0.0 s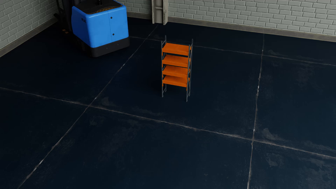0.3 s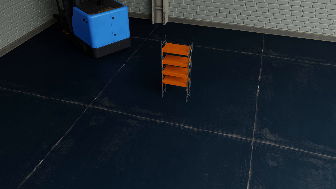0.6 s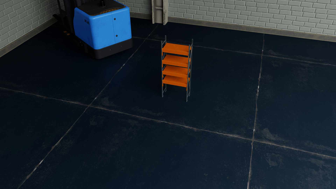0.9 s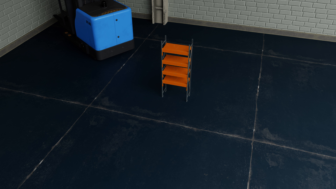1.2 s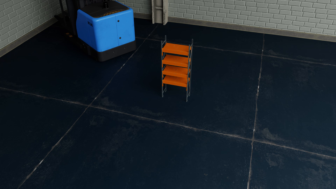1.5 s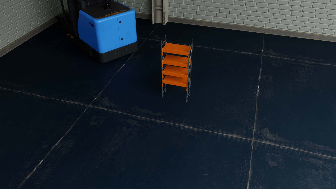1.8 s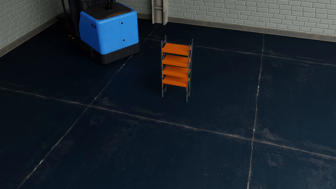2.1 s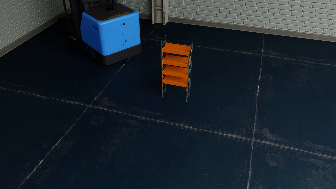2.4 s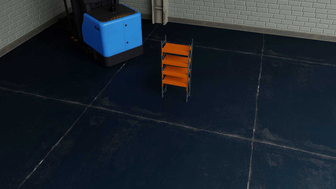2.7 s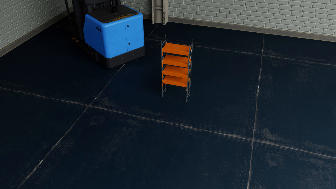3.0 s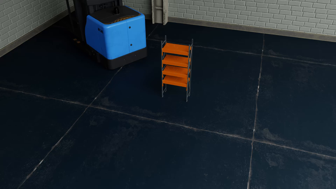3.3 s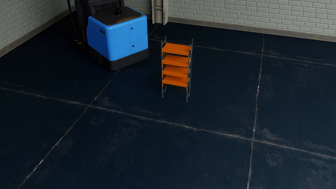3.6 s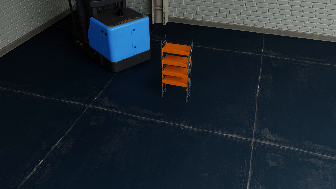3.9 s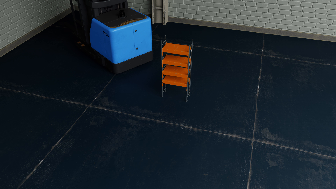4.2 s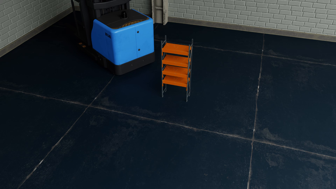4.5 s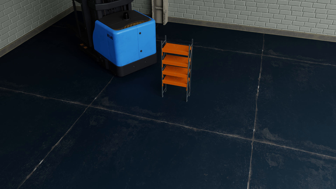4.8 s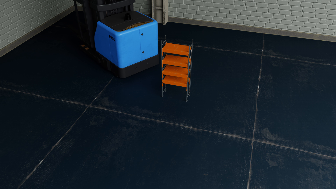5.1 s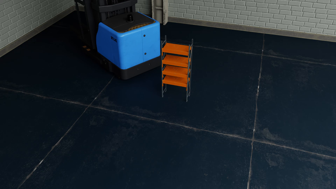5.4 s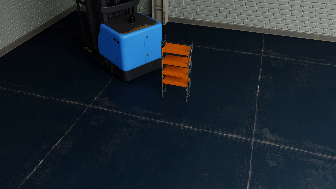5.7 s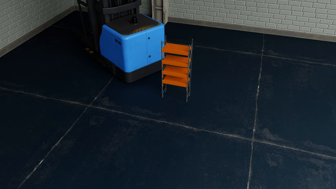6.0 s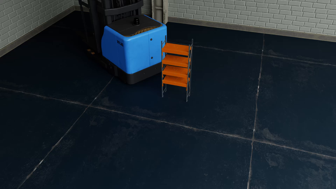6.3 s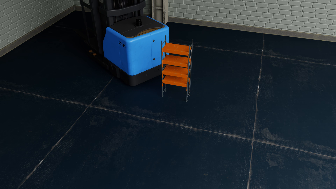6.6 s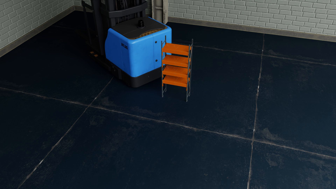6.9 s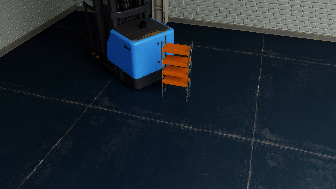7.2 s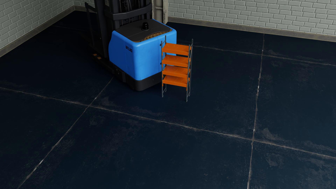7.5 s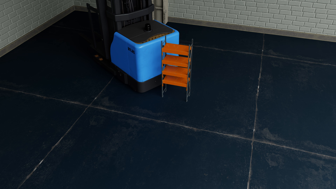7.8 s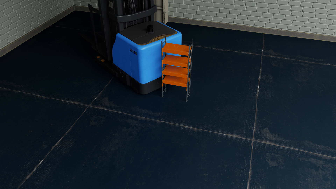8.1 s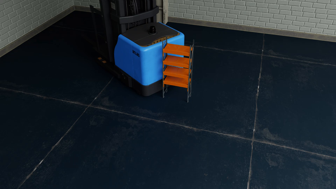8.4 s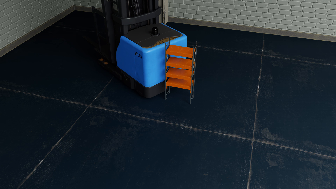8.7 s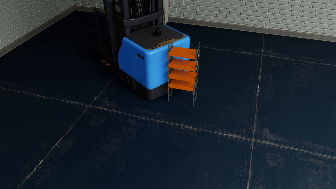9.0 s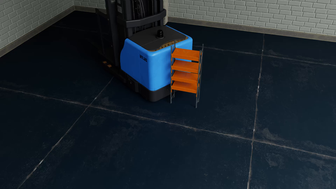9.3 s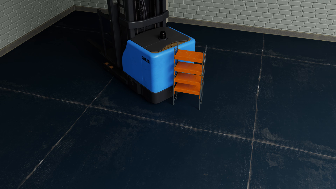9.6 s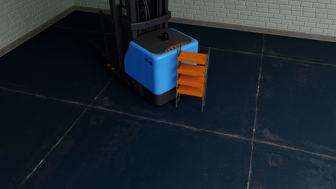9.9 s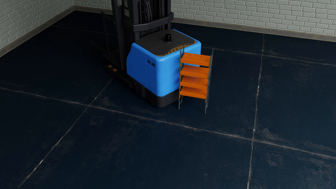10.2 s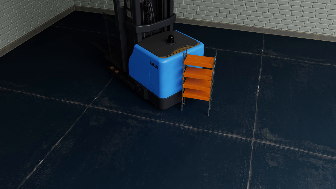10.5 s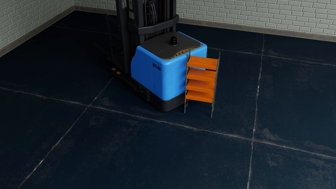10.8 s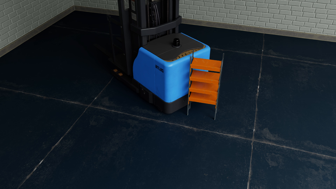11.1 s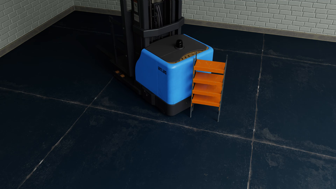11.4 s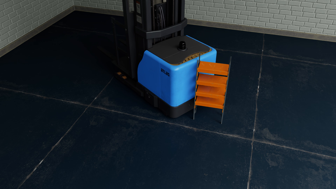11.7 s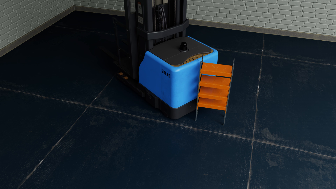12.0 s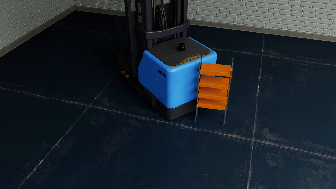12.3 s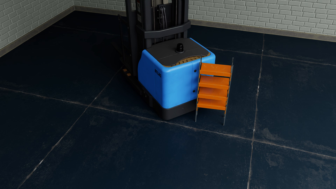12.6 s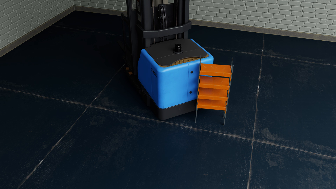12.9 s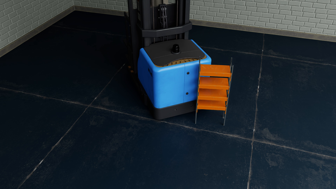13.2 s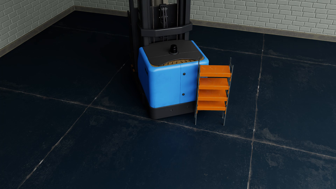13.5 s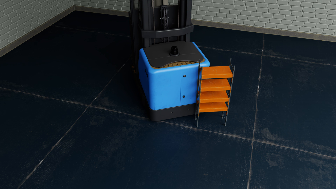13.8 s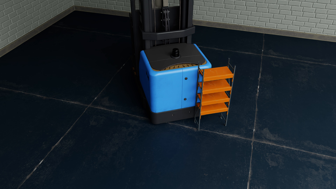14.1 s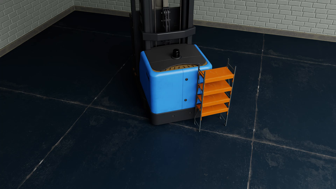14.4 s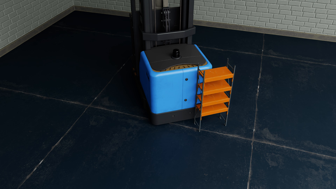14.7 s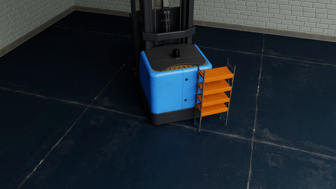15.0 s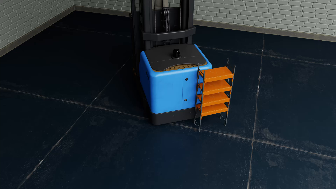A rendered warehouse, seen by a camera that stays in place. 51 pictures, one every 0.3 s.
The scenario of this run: A forklift runs into an object in its way.
